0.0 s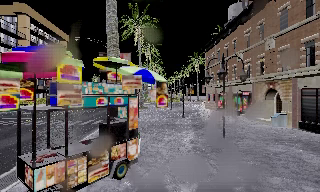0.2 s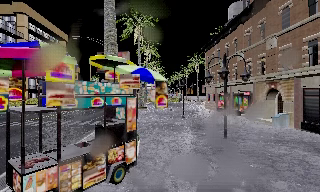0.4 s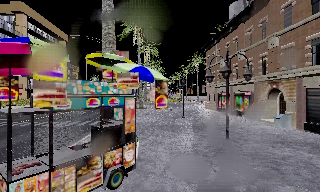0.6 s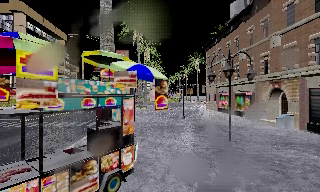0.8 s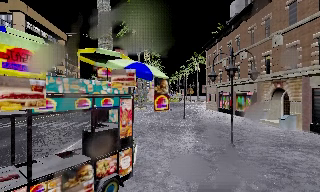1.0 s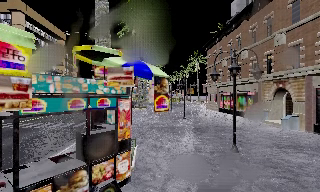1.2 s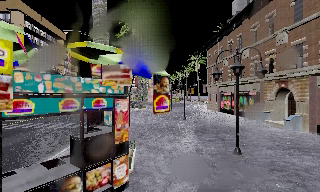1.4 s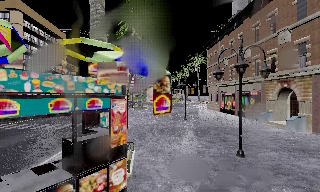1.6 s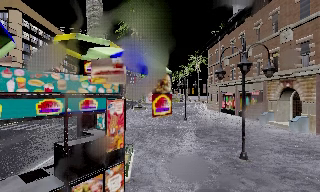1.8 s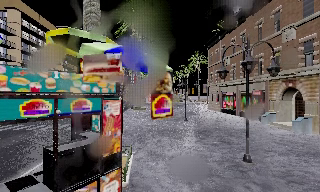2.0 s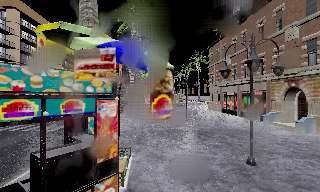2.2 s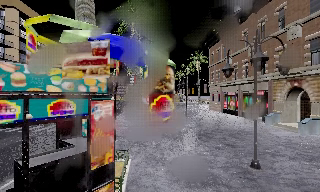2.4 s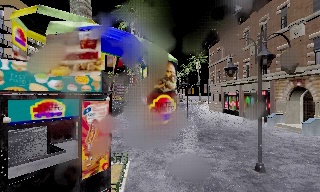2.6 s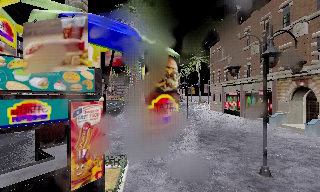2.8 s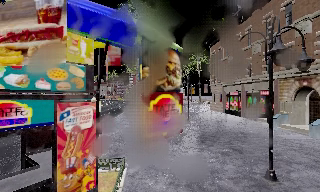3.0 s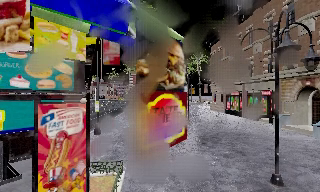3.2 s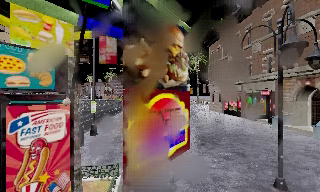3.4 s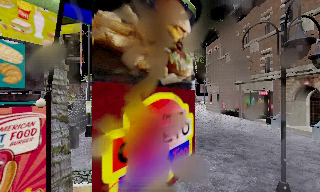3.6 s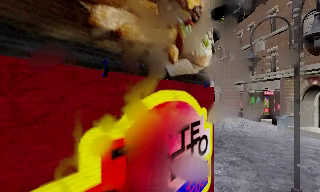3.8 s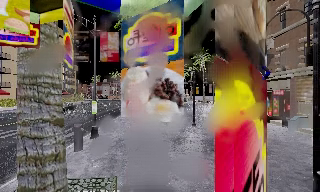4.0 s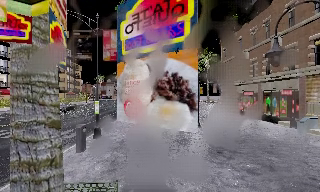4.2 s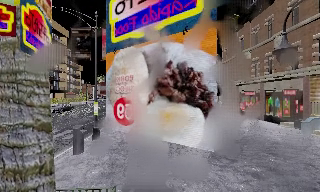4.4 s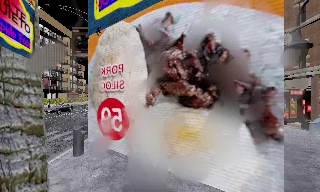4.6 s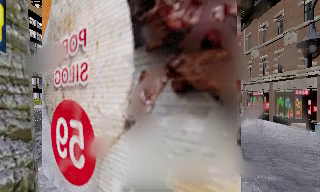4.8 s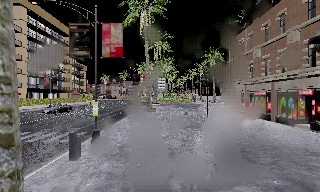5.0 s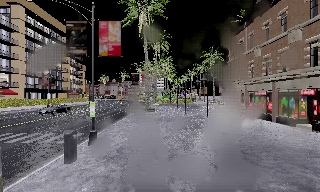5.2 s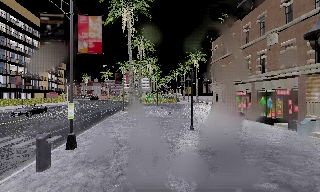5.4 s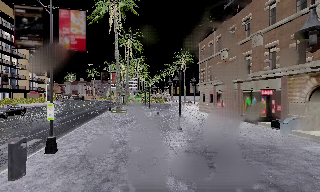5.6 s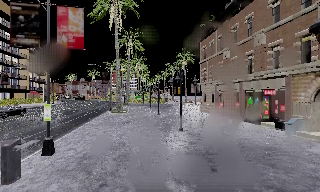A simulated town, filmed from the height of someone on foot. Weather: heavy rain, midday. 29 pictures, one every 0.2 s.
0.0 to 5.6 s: The camera travels forward, about 7 m, so what stands in front looms larger.
The film runs forward here.
